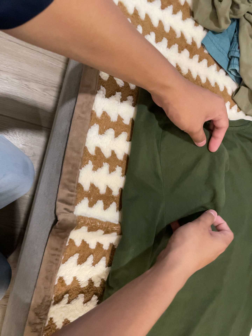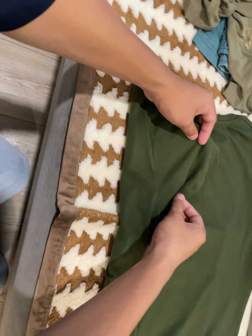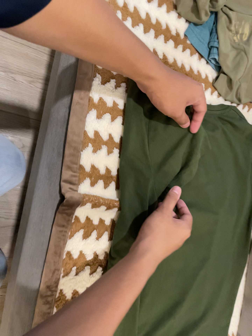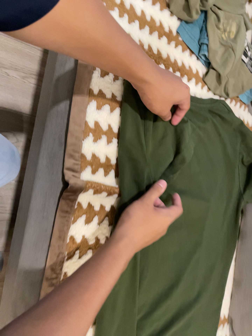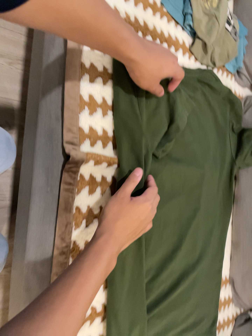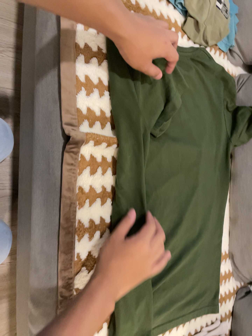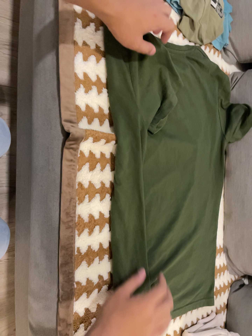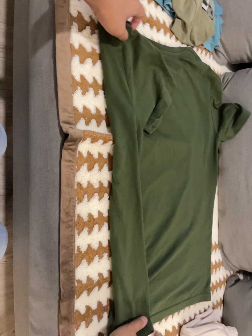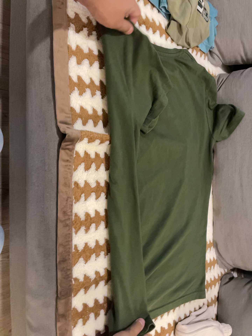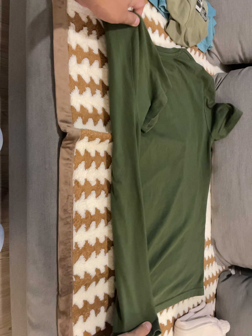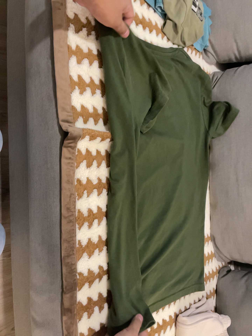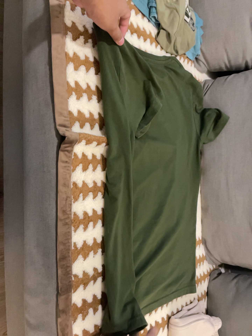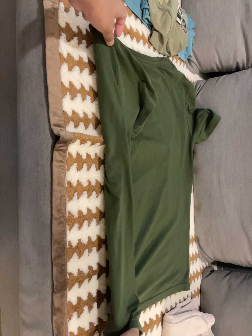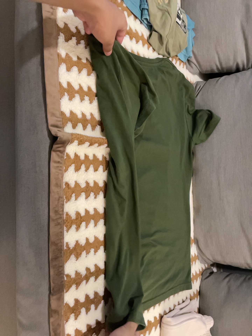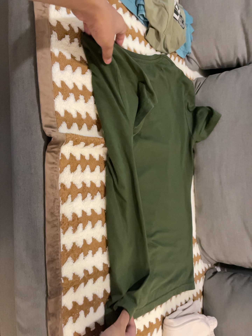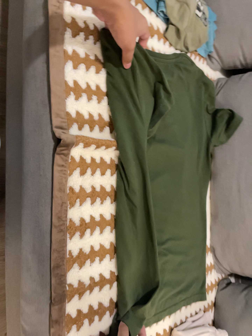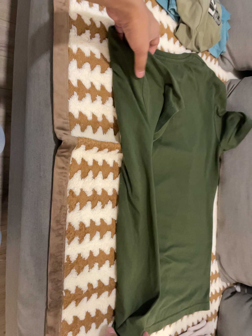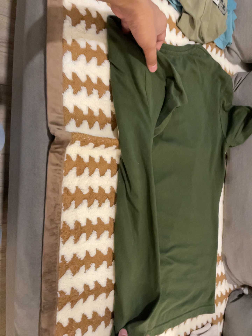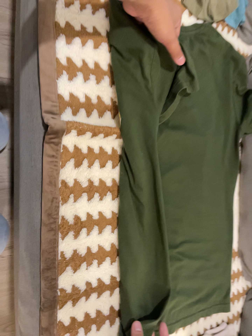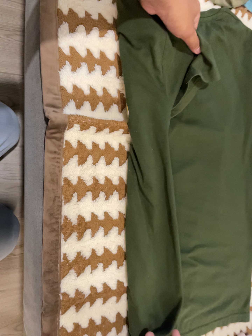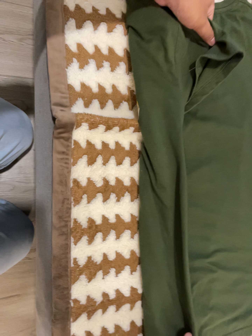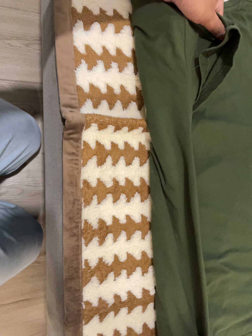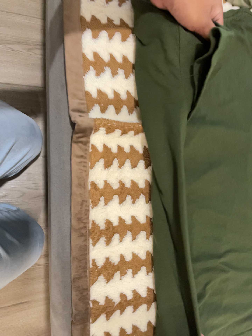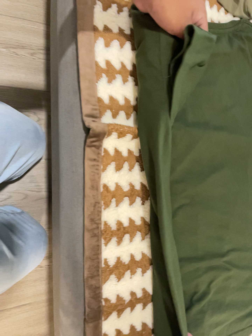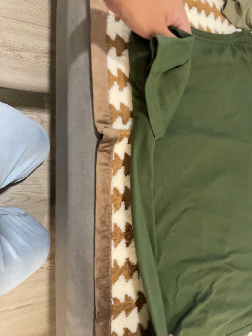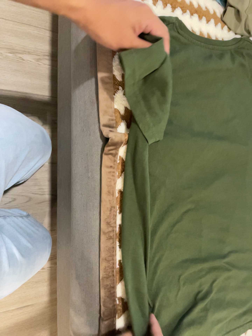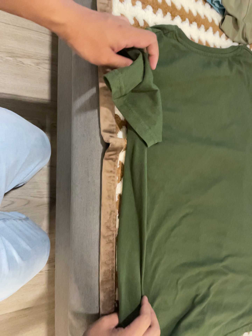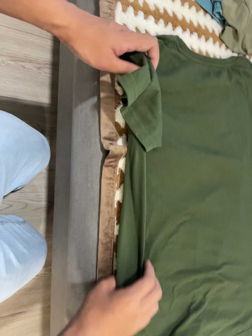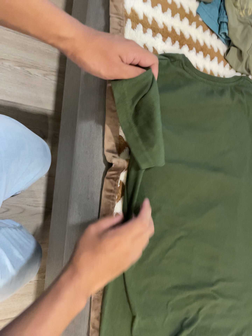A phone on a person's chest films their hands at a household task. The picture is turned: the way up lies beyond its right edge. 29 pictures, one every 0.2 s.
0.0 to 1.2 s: The camera pans to its right by about 15 degrees. It travels toward the bottom of its view, backward and to its left, about 16 cm, so close, fixed things drift upward. It rolls about its line of sight by about 10 degrees, and the scene rotates counterclockwise.
1.2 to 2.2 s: The camera shifts only a little, or ends up much as it began.
2.2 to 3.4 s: The camera travels forward and to its right, about 10 cm, so what stands in front looms larger.
3.4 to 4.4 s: The camera swings to its left by about 10 degrees, and the scene slides to the right. It travels forward, about 8 cm, so what stands in front looms larger.
4.4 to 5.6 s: The camera travels to its left and backward, about 12 cm.
The film runs backward here.
